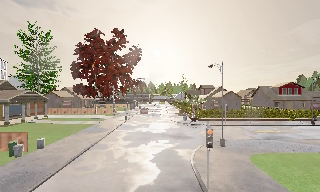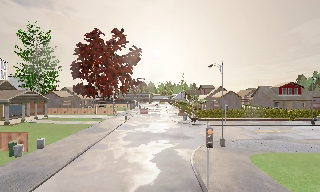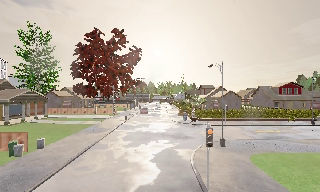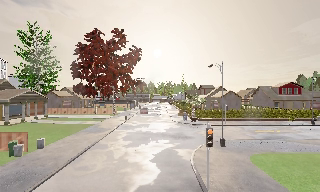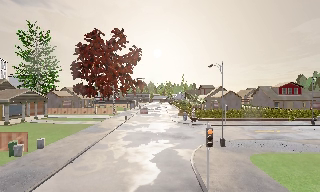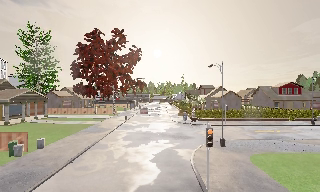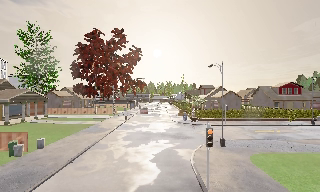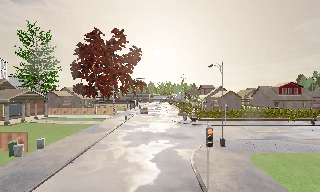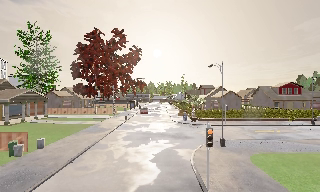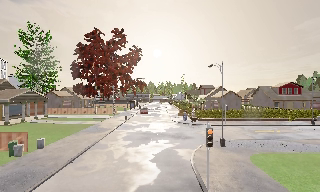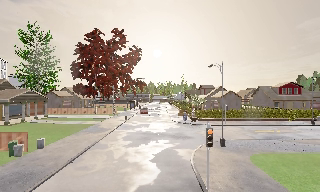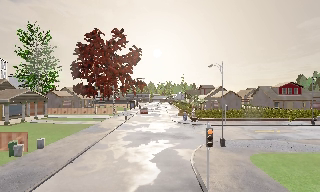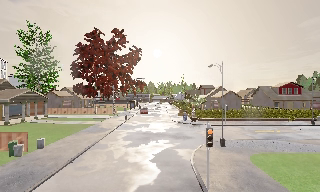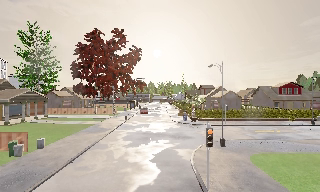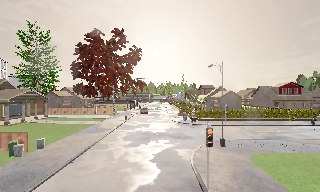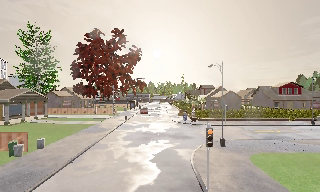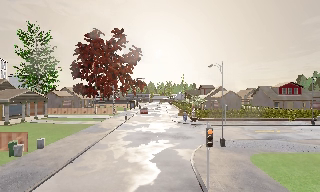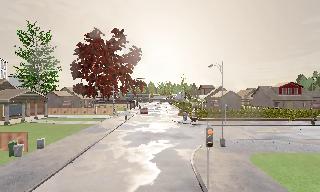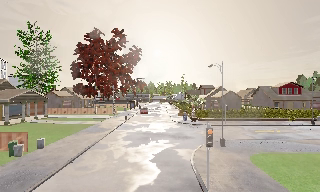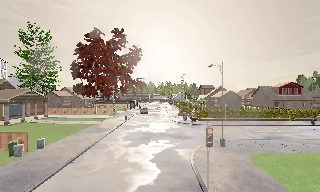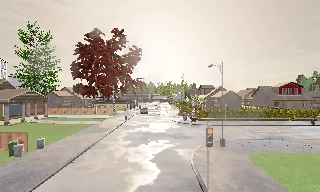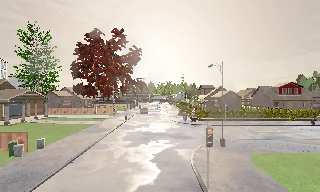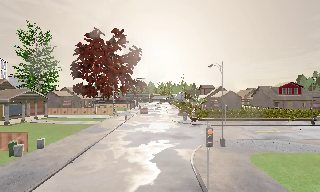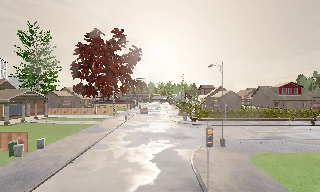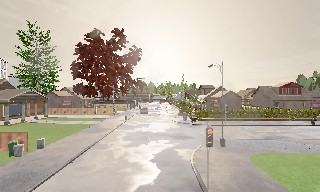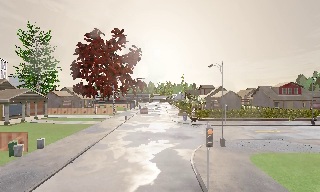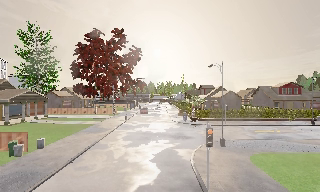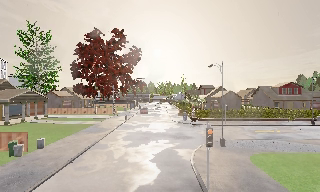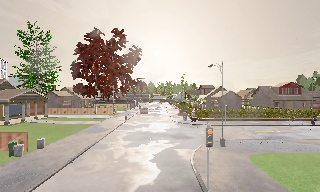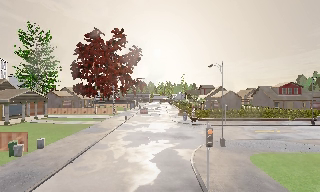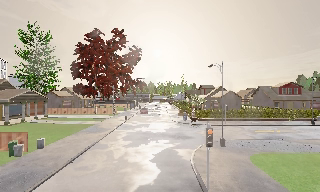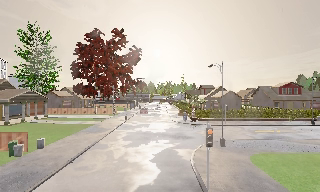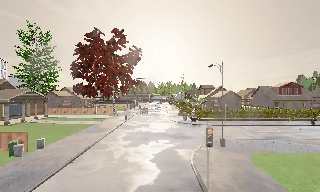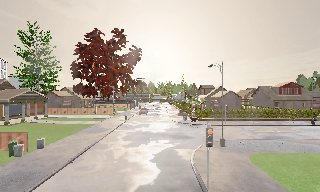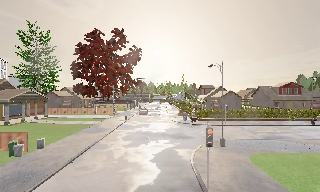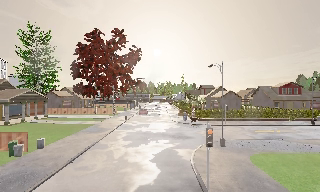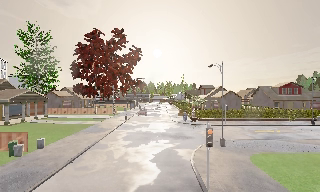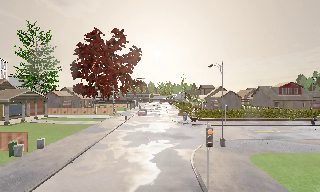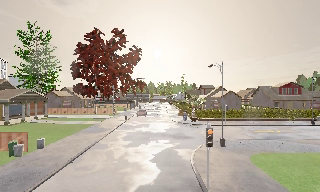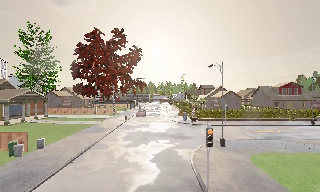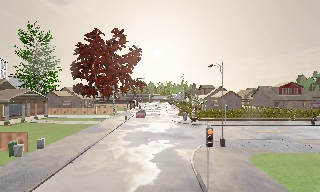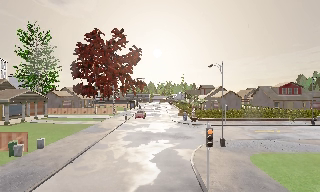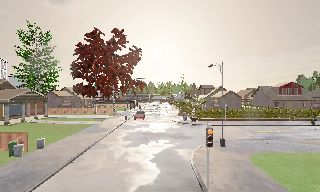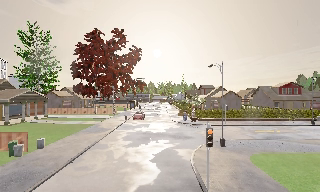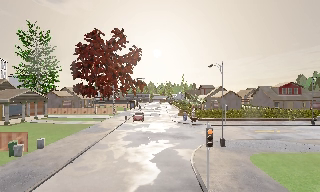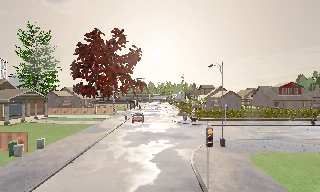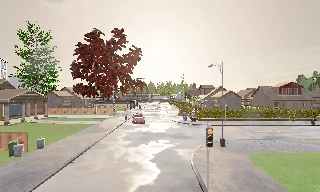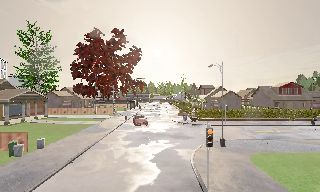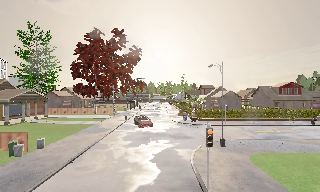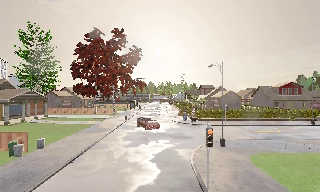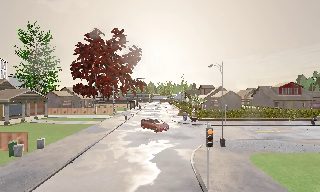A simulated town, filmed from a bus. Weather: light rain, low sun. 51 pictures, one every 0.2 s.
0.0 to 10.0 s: The camera keeps its place and its aim.
The film runs forward here.
